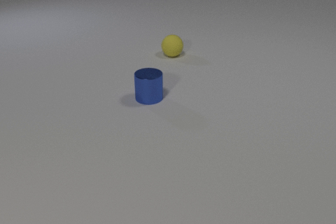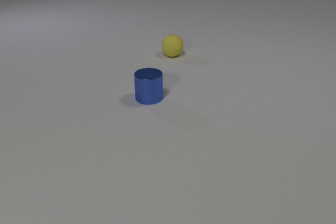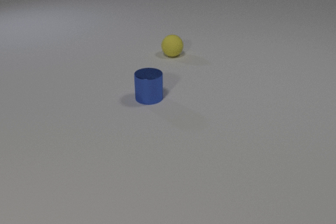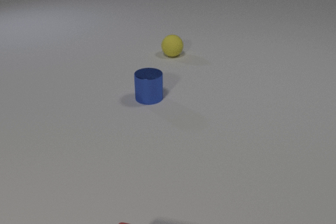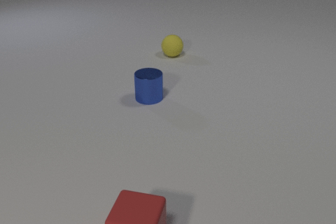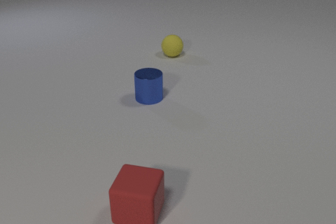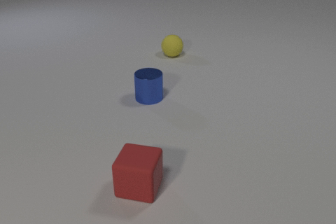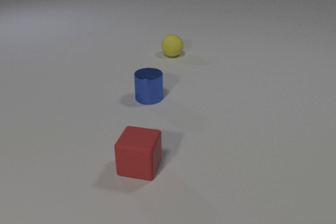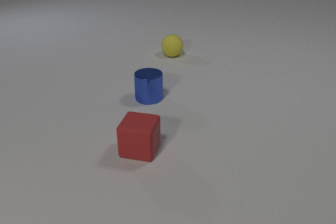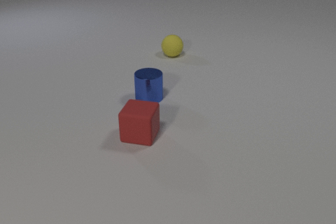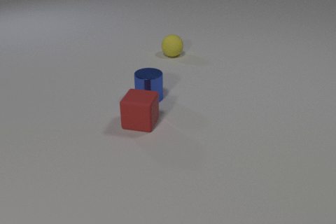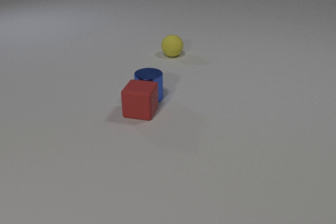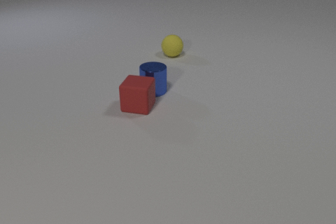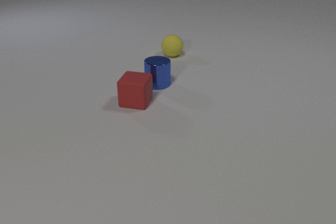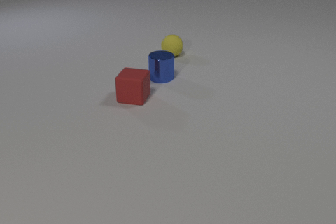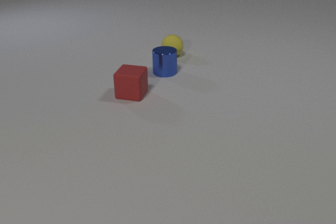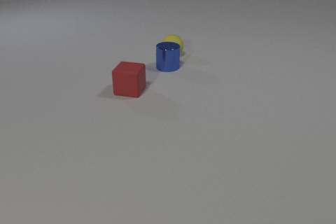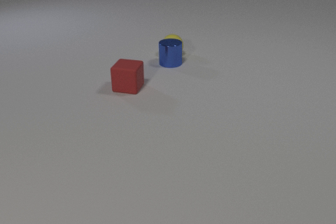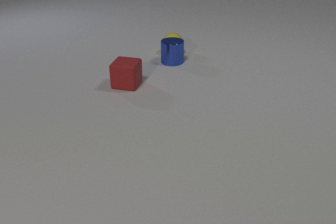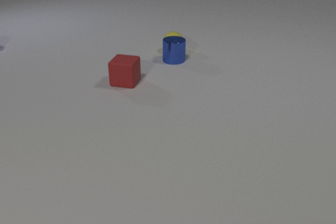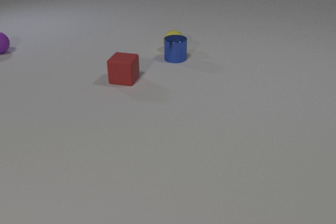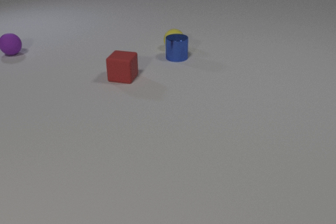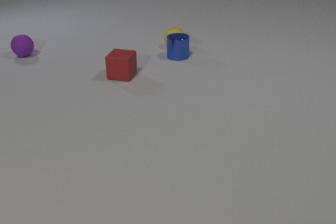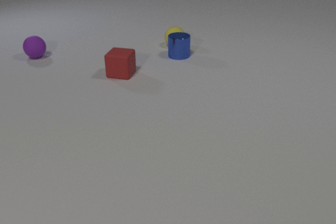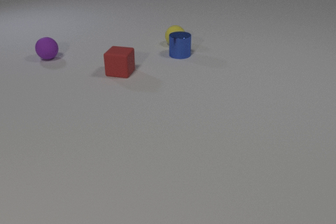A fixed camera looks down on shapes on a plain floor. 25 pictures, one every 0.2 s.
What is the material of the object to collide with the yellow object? metal.
What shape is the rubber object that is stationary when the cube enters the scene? sphere.
How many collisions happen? 2.
0.0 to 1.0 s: The red rubber cube comes in at the bottom edge, slides away from the camera.
1.0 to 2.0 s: The red rubber cube slides away from the camera.
2.0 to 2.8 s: The red rubber cube slides away from the camera. The blue metal cylinder slides away from the camera. The red rubber cube and the blue metal cylinder collide.
2.8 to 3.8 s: The red rubber cube slides away from the camera. The blue metal cylinder slides away from the camera. The yellow rubber sphere rolls away from the camera. The blue metal cylinder and the yellow rubber sphere collide.
3.8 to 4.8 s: The red rubber cube slides away from the camera. The blue metal cylinder slides away from the camera and to the right. The purple rubber sphere comes in at the left edge, rolls to the right and toward the camera. The yellow rubber sphere rolls away from the camera.
